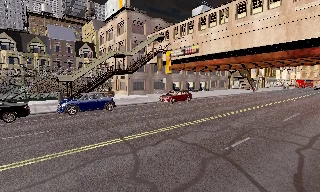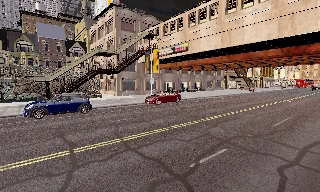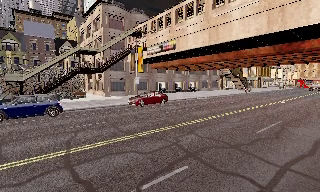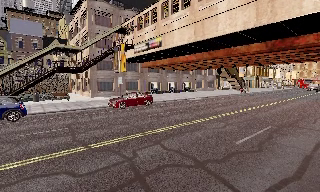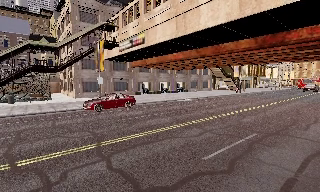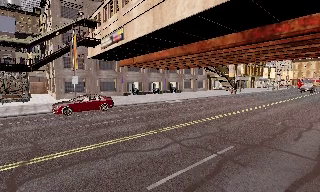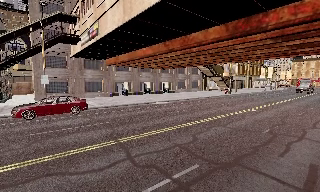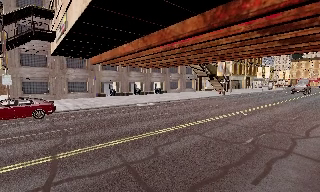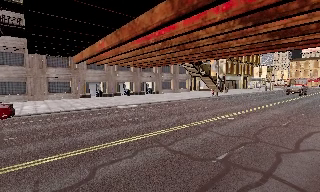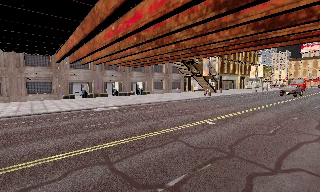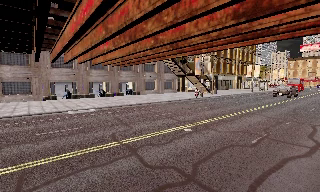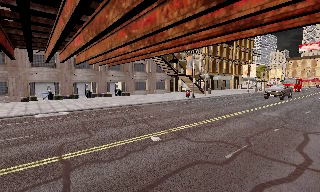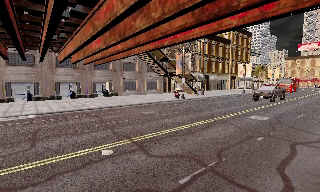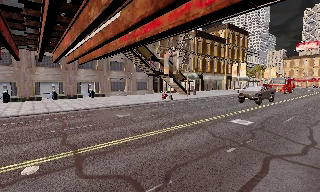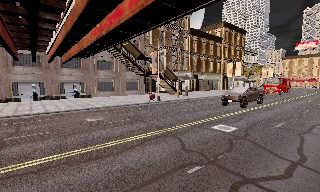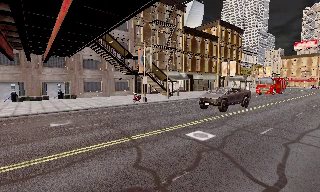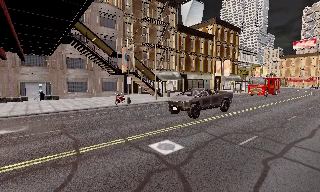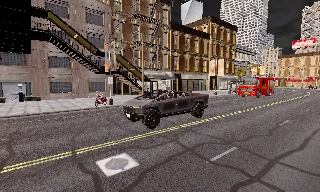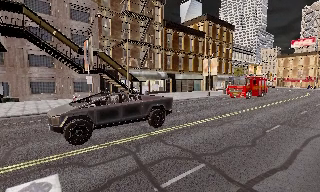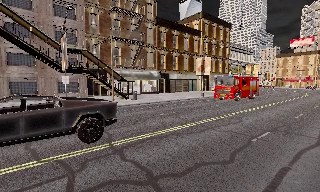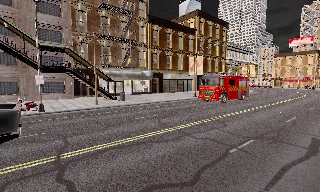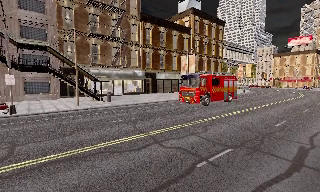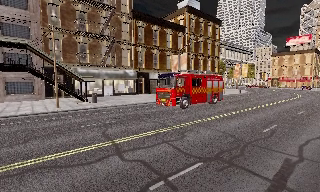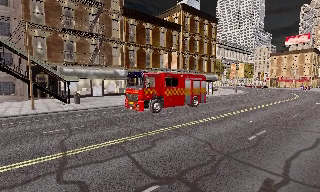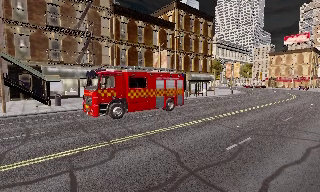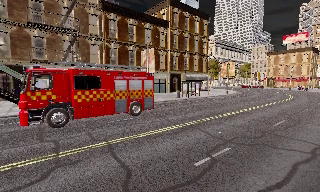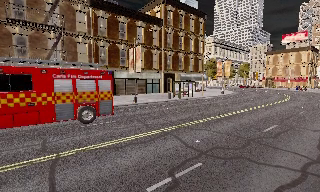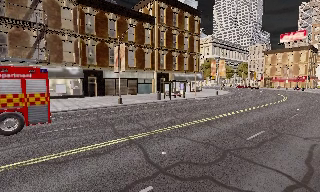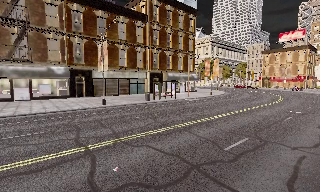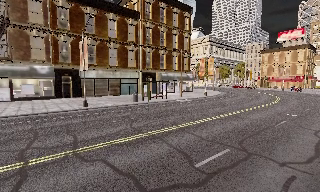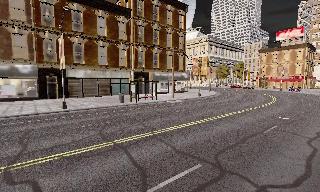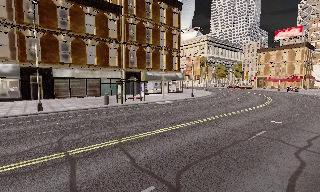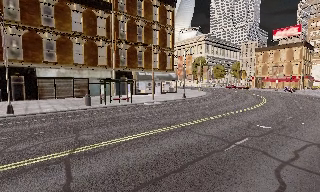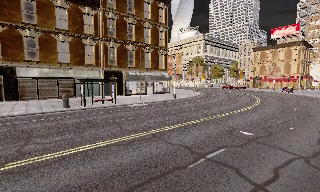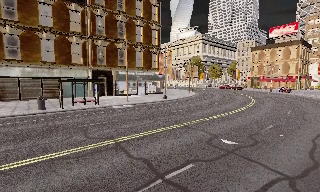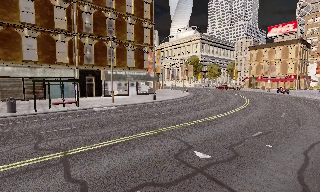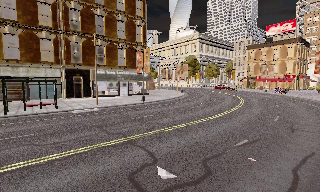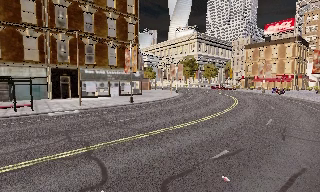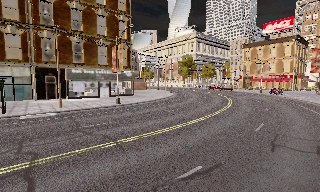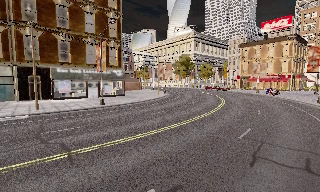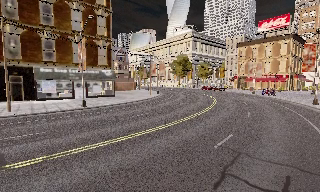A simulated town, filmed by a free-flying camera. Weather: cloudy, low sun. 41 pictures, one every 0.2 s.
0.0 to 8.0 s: The camera travels to its right and forward, about 80 m, so close, fixed things drift to the left.
The film runs forward here.
